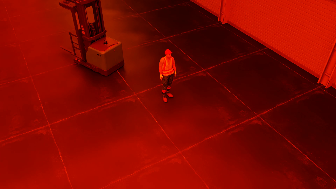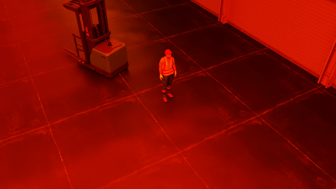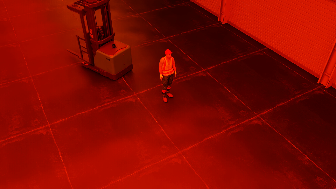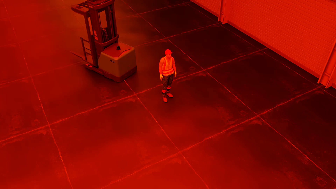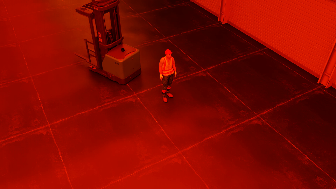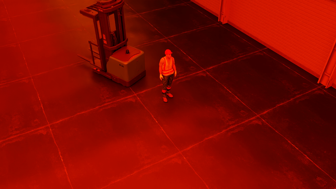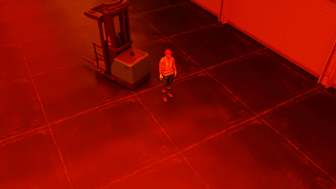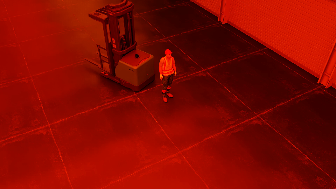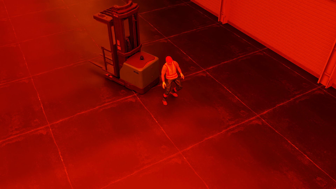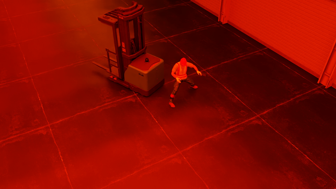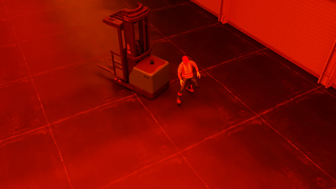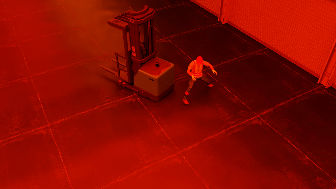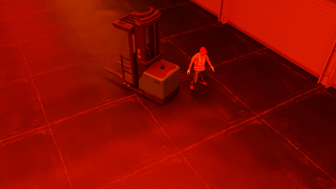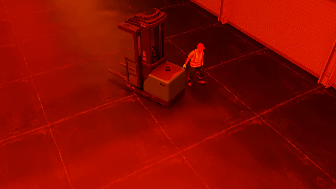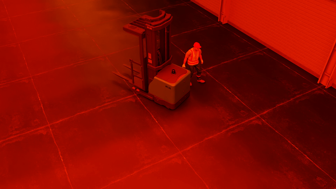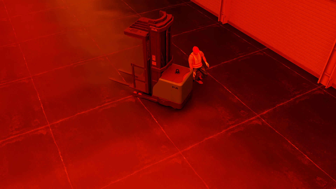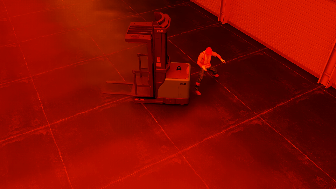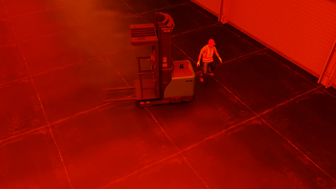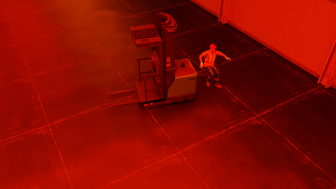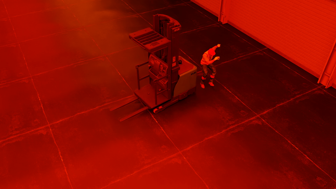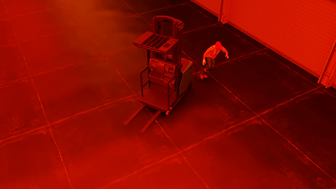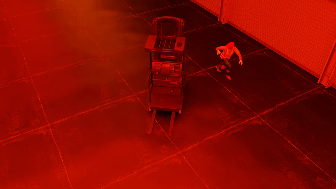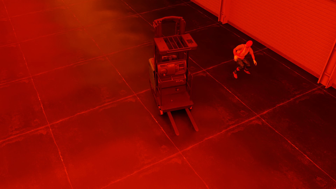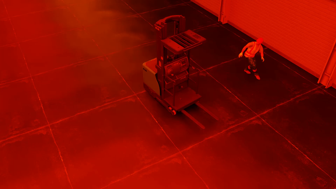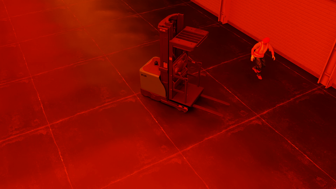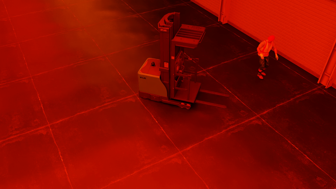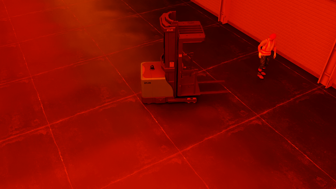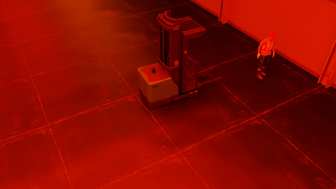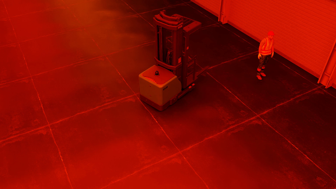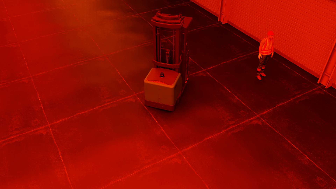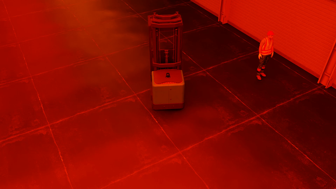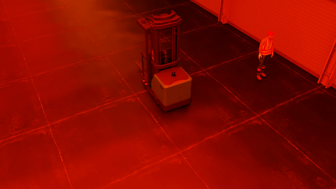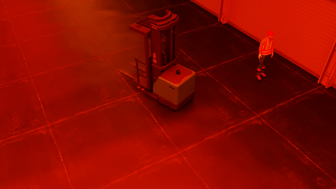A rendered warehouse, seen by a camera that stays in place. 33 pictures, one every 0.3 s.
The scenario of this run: Near miss between a forklift and a person.
